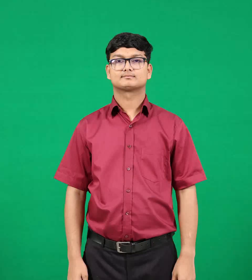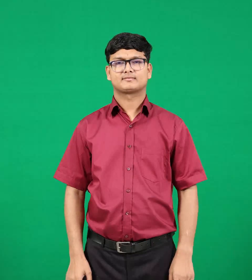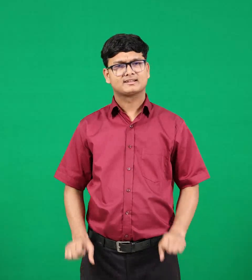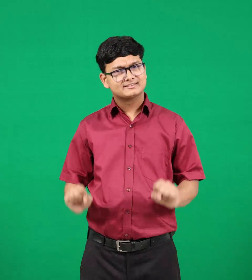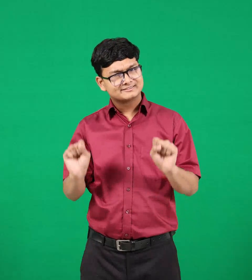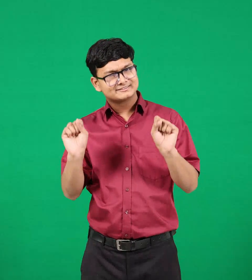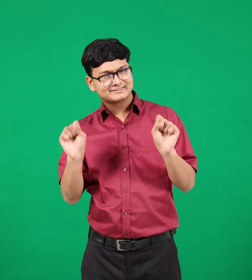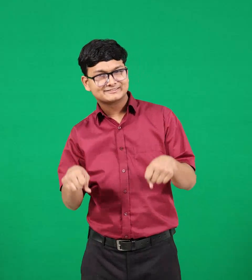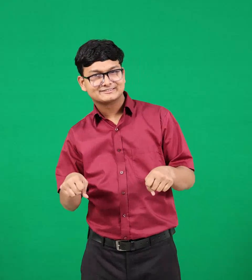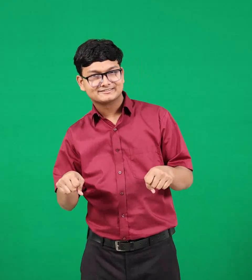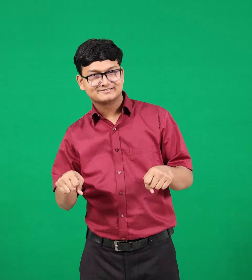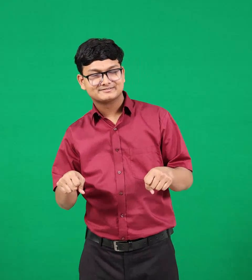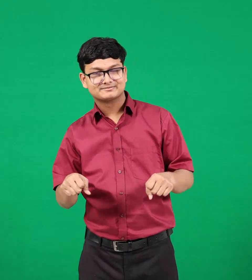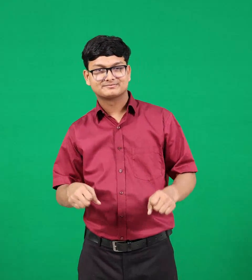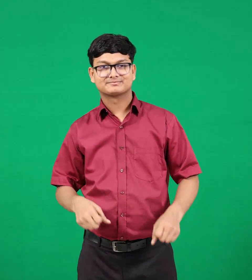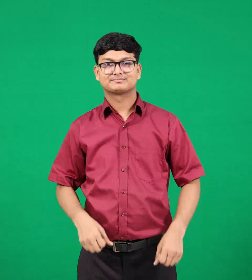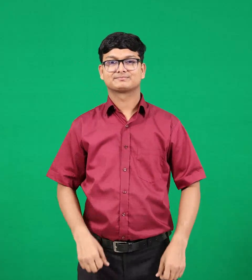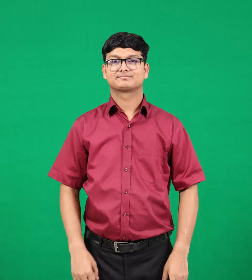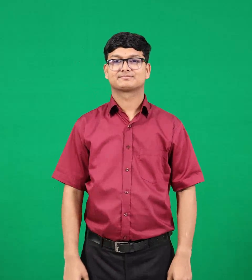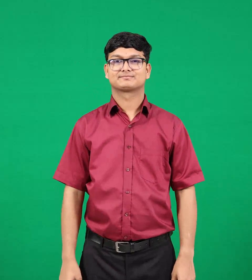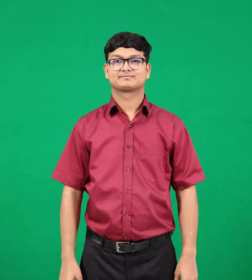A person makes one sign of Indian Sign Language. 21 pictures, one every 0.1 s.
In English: can
